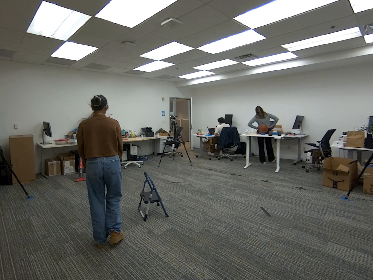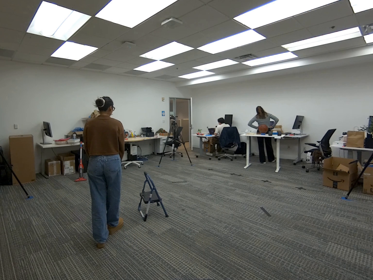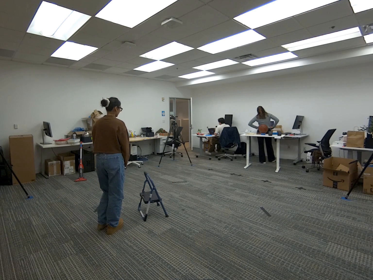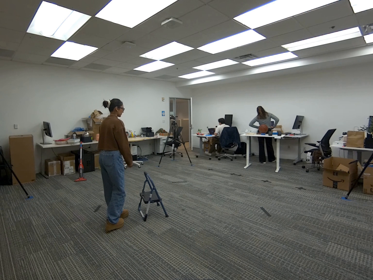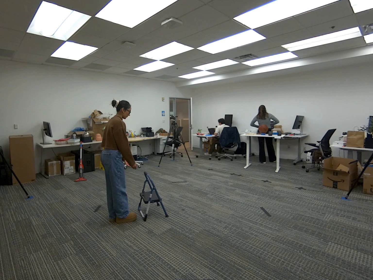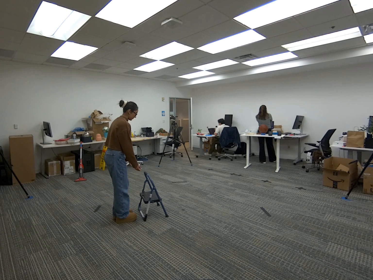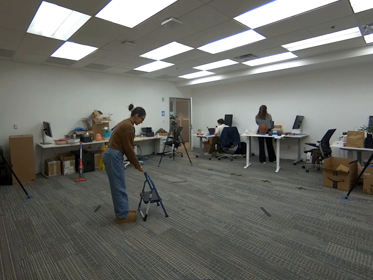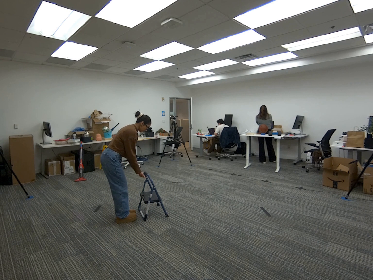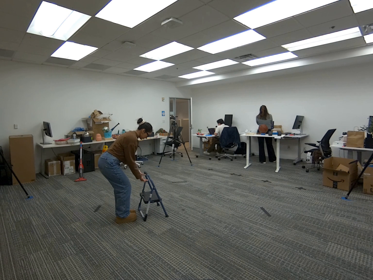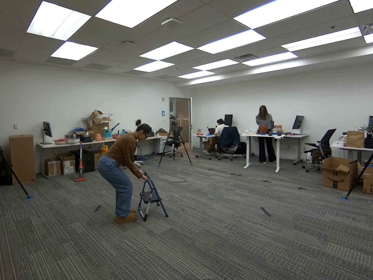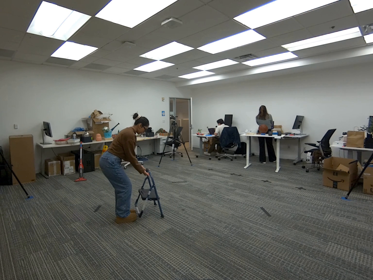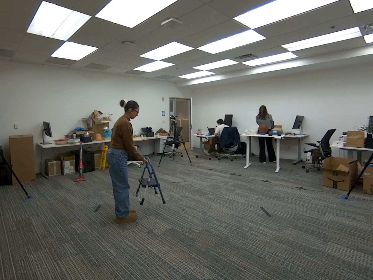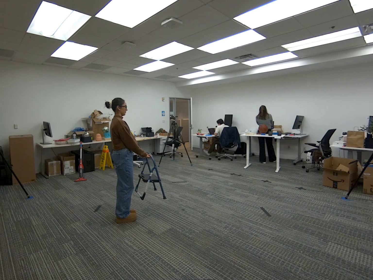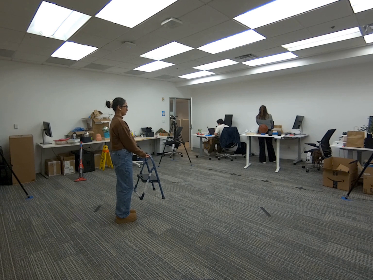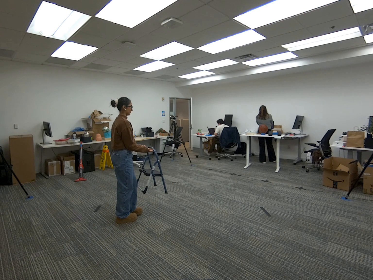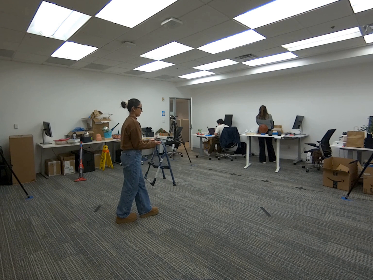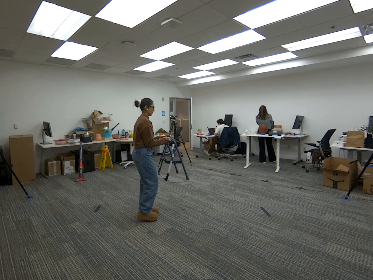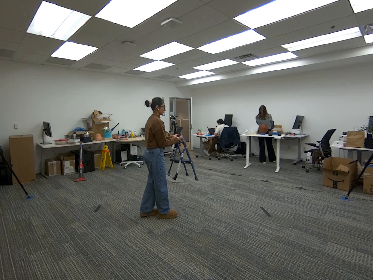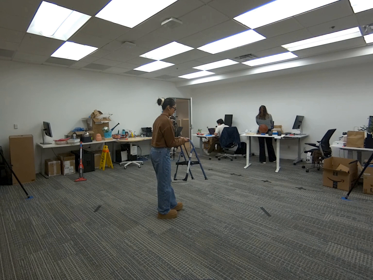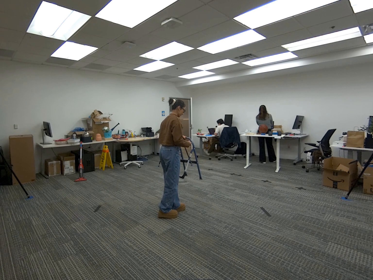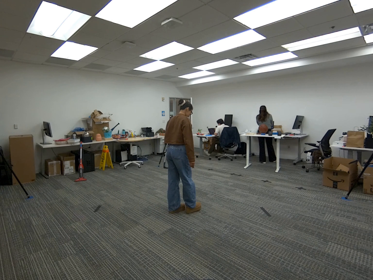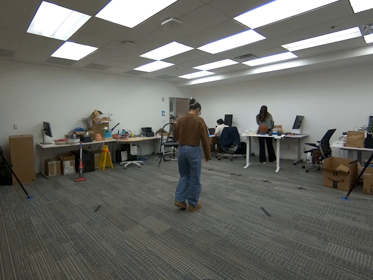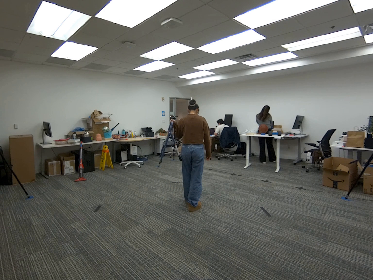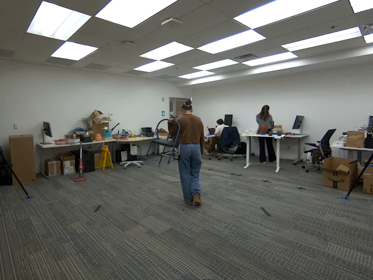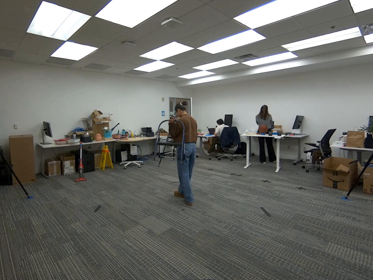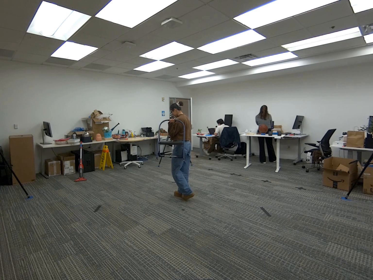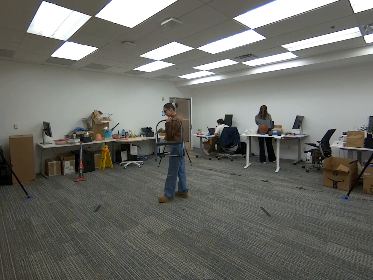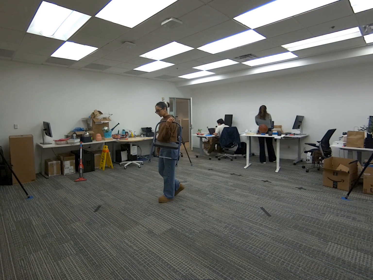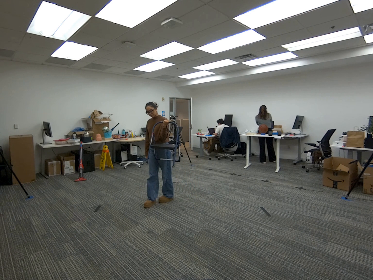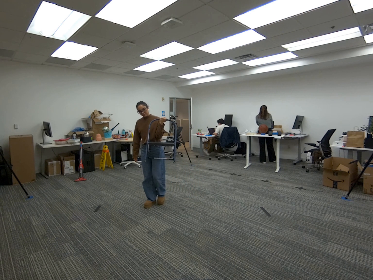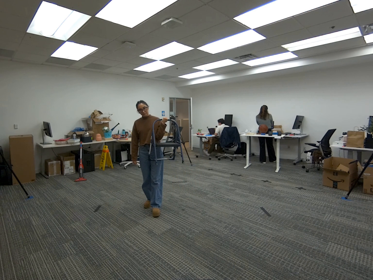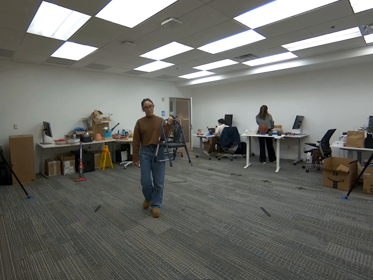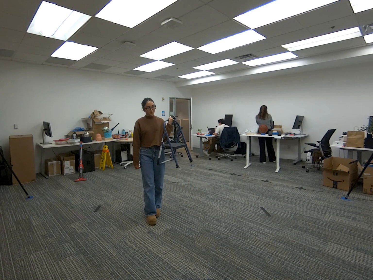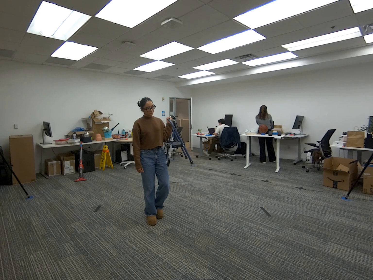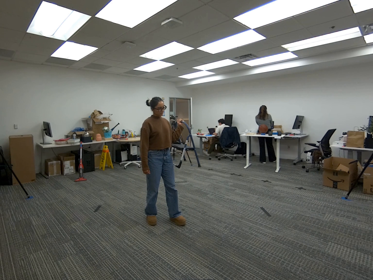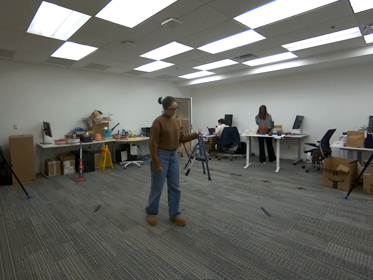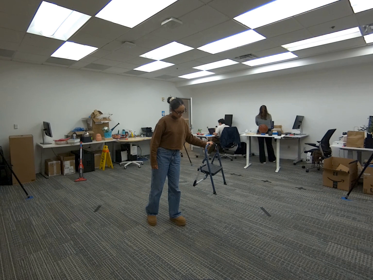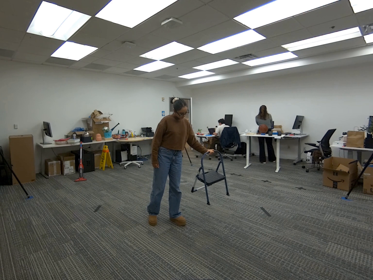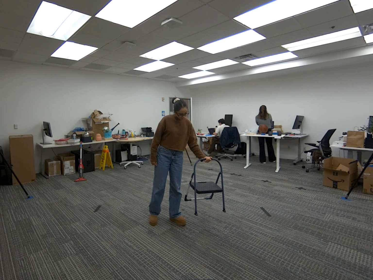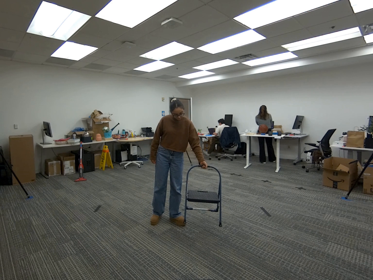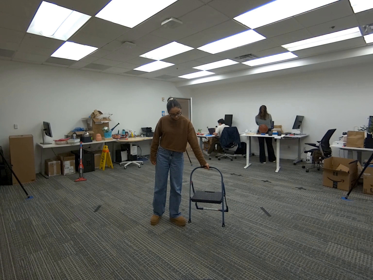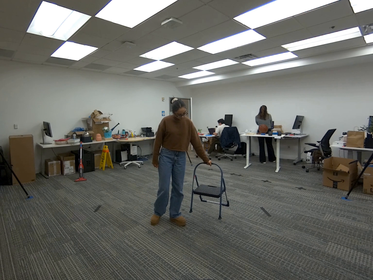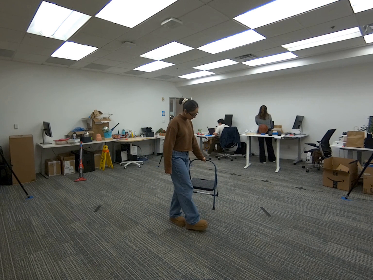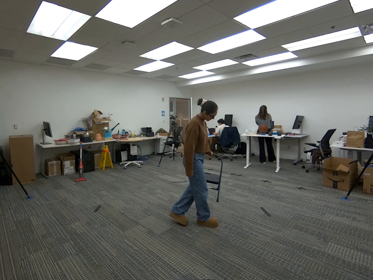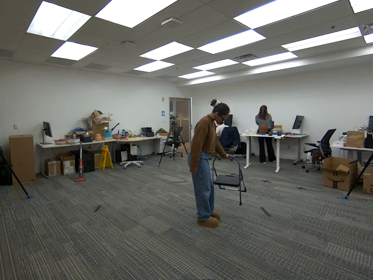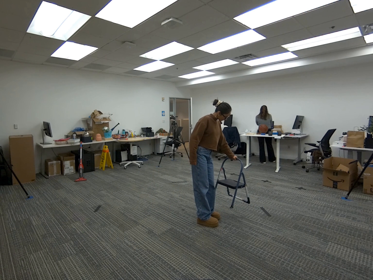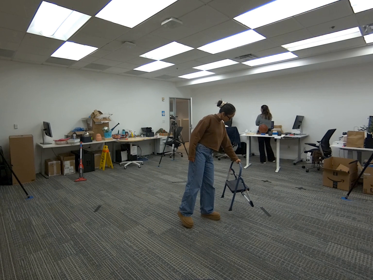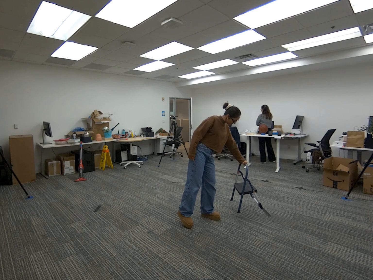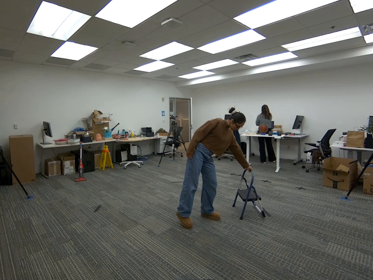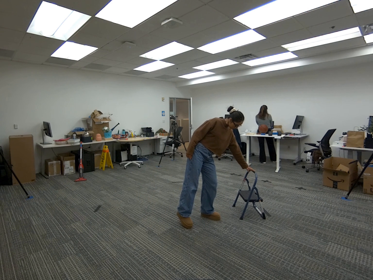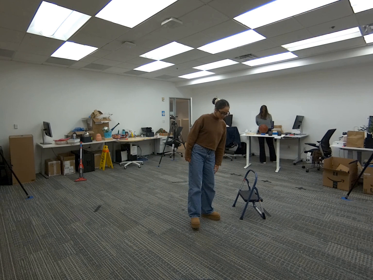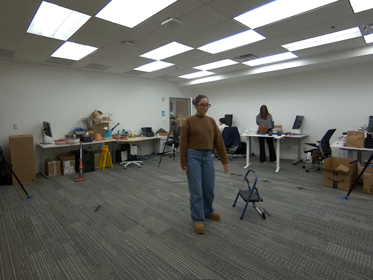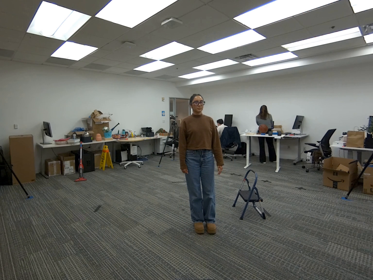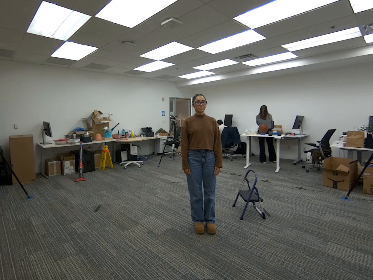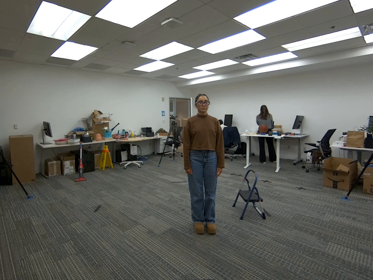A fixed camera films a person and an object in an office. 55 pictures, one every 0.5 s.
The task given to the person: Walk over to the step ladder and pick up the step ladder and move the step ladder to a different location.
